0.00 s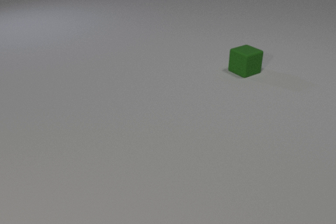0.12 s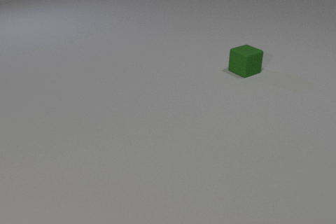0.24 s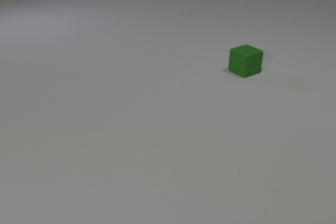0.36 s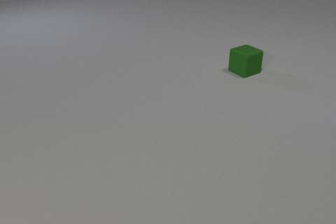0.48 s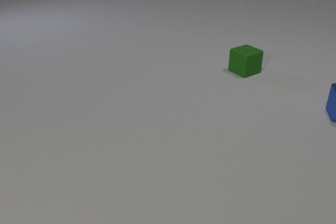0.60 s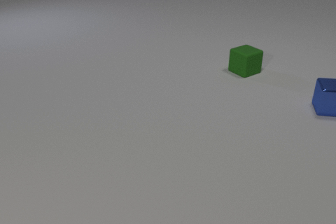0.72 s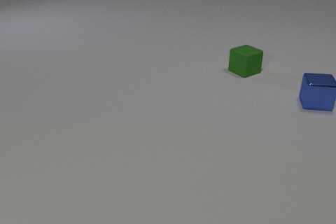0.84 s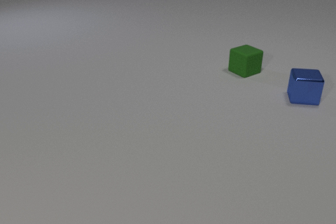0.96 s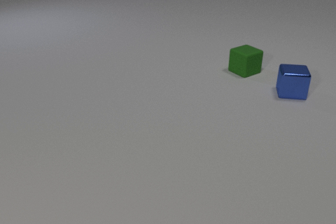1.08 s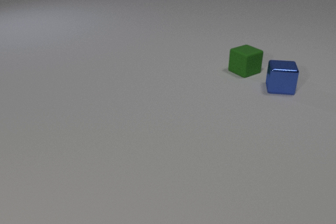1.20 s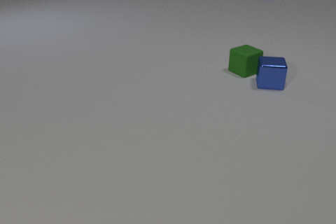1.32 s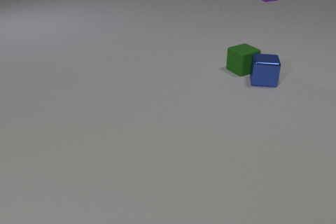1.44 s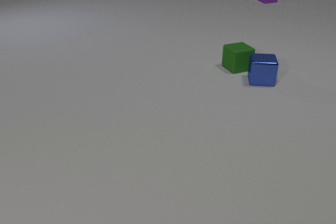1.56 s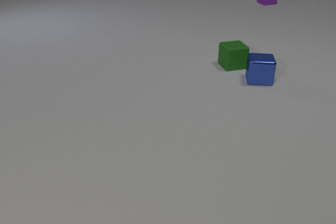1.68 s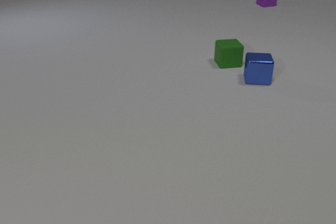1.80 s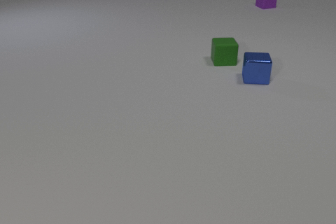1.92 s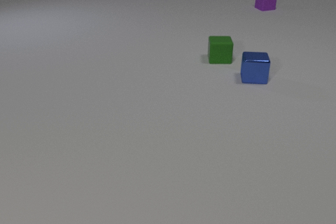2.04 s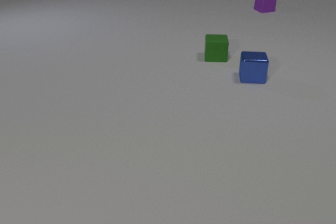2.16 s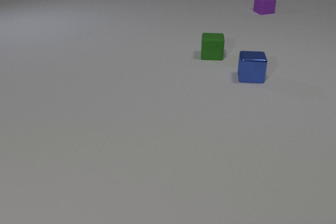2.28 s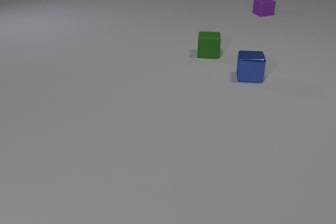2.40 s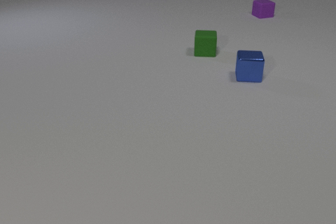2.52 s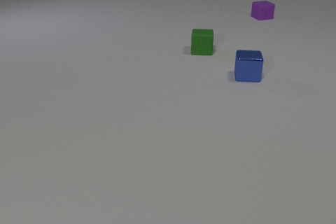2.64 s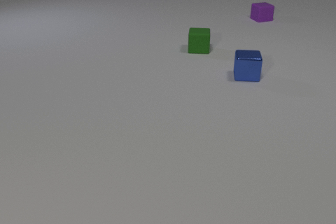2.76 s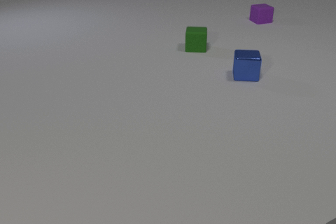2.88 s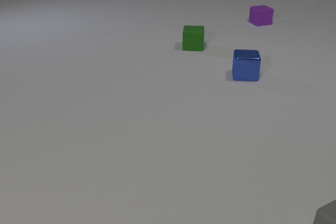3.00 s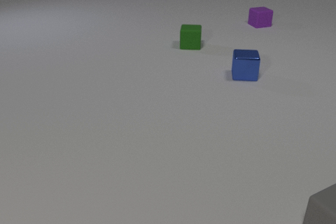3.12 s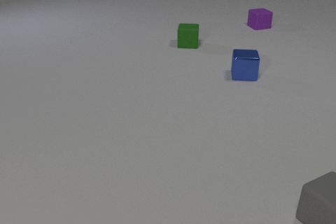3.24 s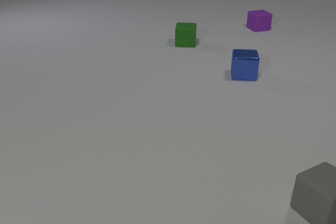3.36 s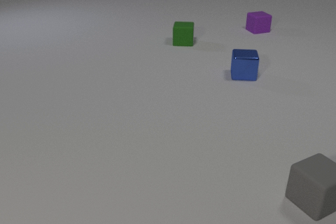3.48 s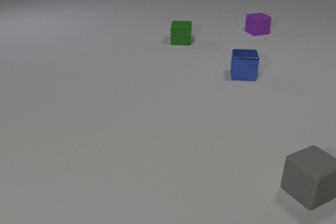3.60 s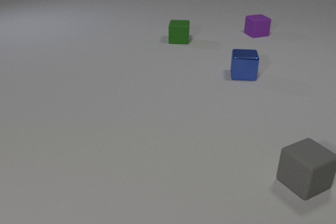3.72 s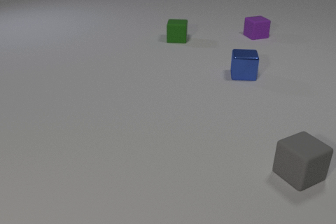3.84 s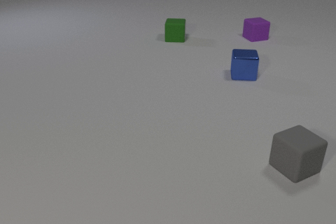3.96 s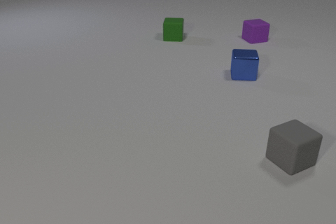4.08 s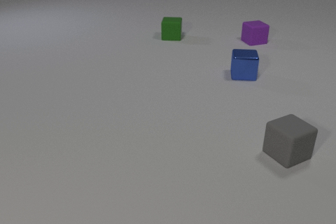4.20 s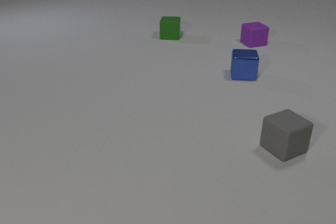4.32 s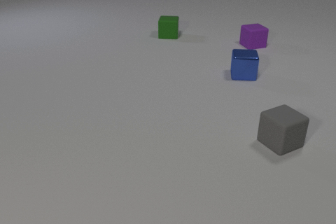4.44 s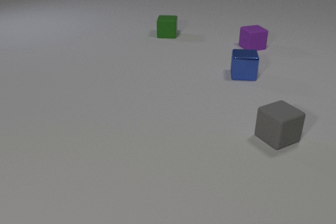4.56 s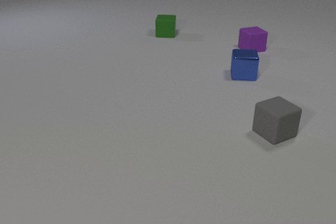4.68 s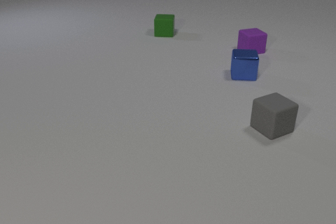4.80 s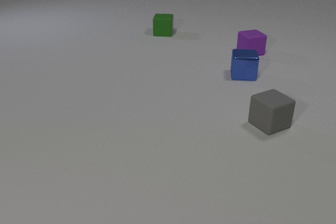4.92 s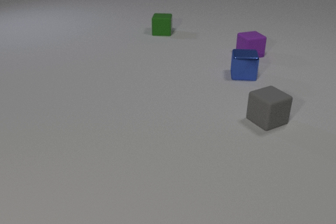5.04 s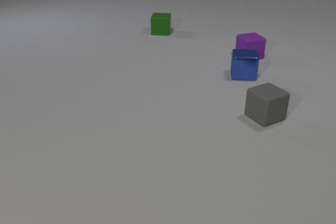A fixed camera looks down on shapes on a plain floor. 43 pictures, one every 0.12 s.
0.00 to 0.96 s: The blue metal cube comes in at the right edge, slides to the left and away from the camera.
0.96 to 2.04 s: The blue metal cube slides to the left and away from the camera. The green rubber cube slides away from the camera and to the left, spins so that its near face slides to the left, clockwise seen from above. The purple rubber cube comes in at the top edge, slides toward the camera. The blue metal cube and the green rubber cube collide.
2.04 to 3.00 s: The blue metal cube slides to the left. The green rubber cube slides away from the camera and to the left. The purple rubber cube slides toward the camera. The gray rubber cube comes in at the bottom edge, slides away from the camera and to the left.
3.00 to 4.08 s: The green rubber cube slides away from the camera and to the left. The purple rubber cube slides toward the camera. The gray rubber cube slides away from the camera and to the left.
4.08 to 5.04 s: The green rubber cube slides away from the camera and to the left. The purple rubber cube slides toward the camera. The gray rubber cube slides away from the camera.
What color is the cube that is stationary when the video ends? blue.
Are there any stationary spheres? no.
How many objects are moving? 4.
